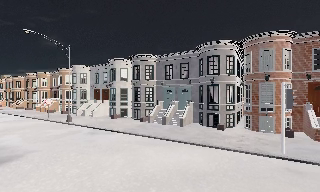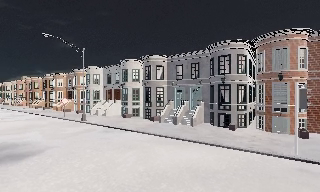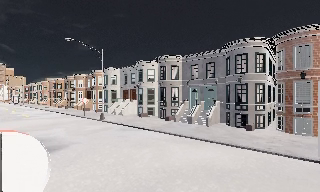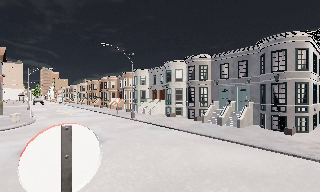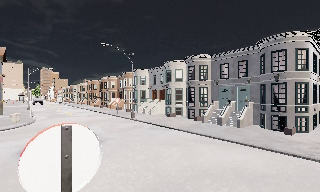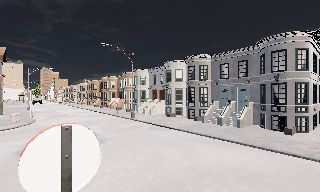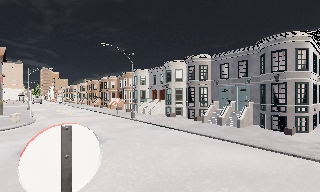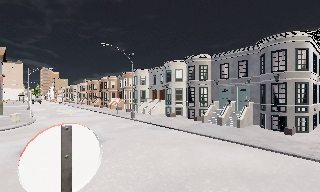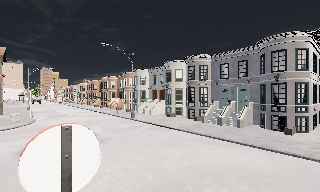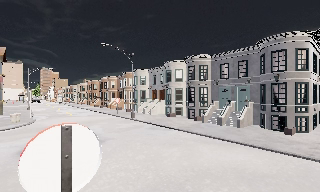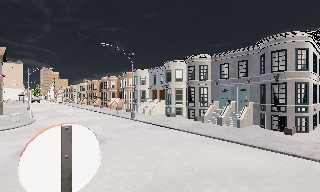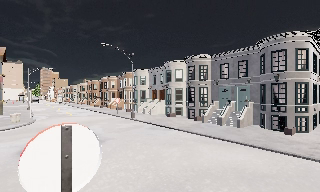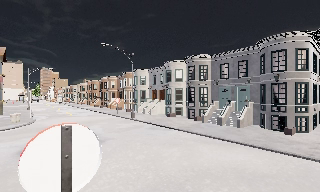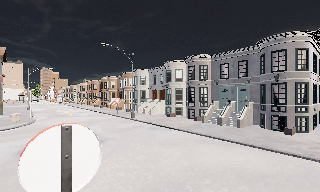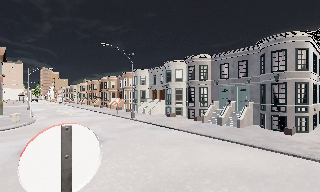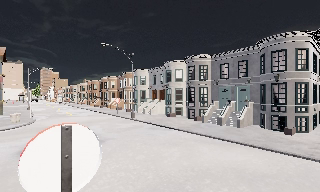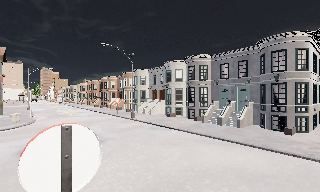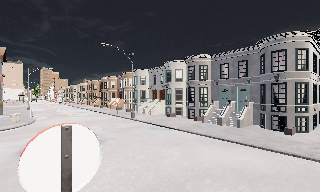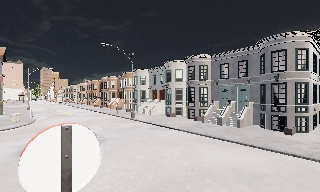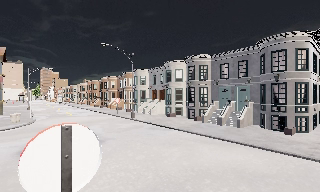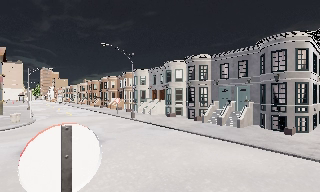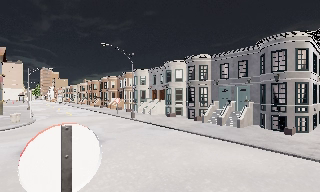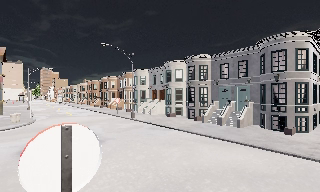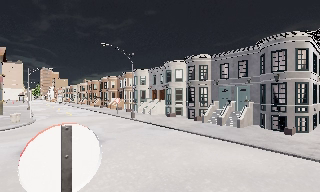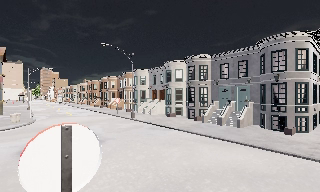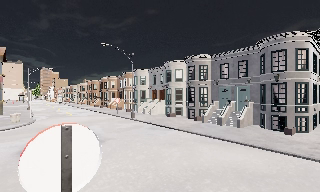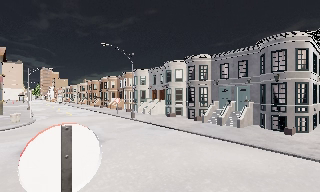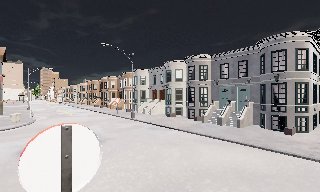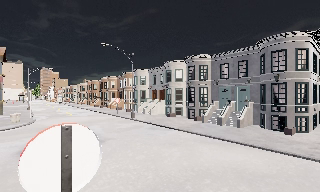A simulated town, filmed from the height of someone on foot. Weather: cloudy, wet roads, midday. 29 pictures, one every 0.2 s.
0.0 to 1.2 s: The camera pans to its left, which is counterclockwise from overhead, by about 20 degrees. It travels backward, about 0.5 m, so what stands in front gets smaller. It loses speed.
1.2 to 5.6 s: The camera keeps its place and its aim.
The film runs backward here.
